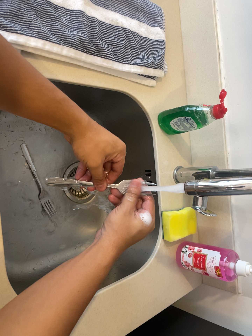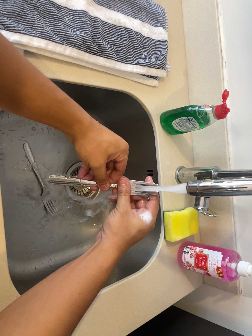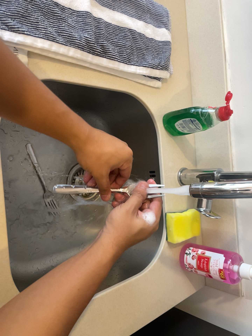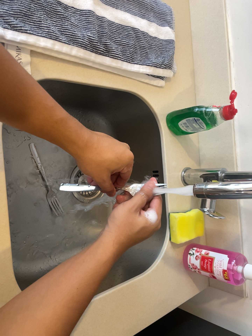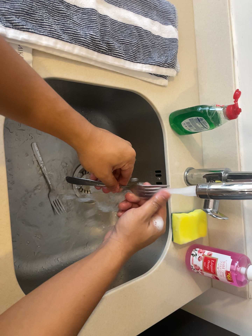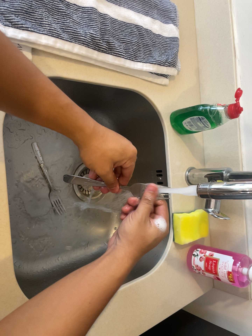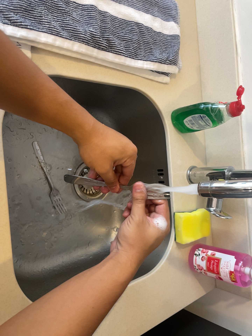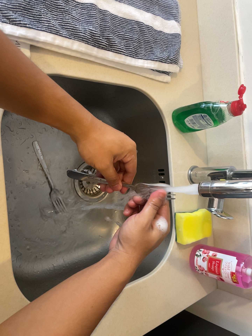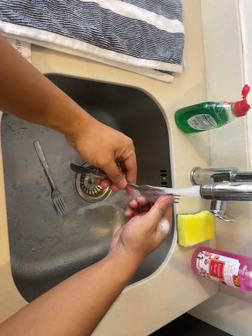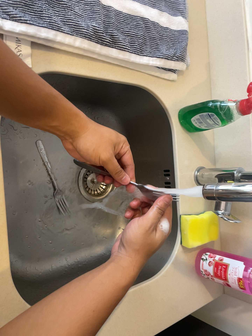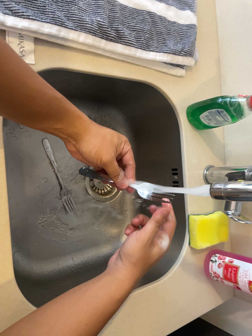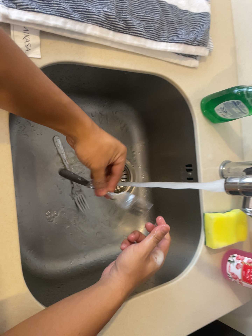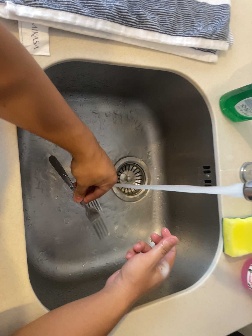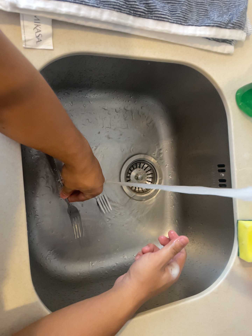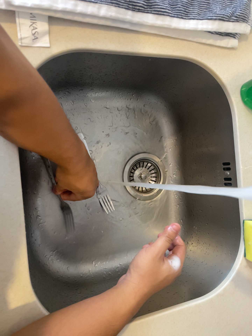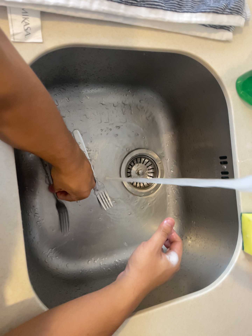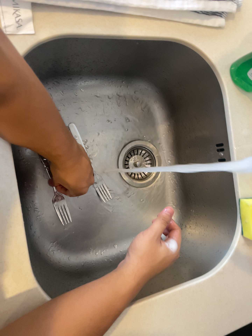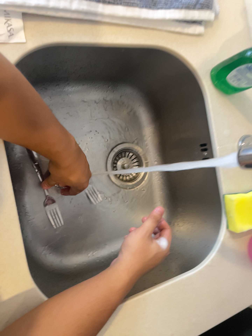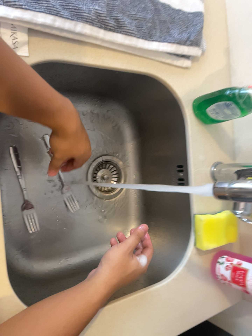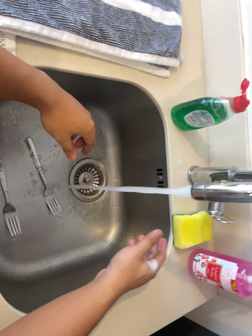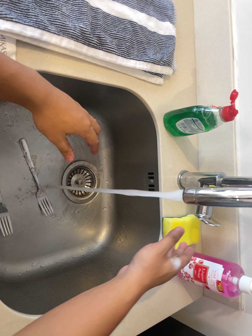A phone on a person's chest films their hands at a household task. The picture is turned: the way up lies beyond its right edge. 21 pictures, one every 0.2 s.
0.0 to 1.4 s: The camera shifts only a little, or ends up much as it began.
1.4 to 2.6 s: The camera pans to its left by about 15 degrees. It travels forward and to its right, about 10 cm, so what stands in front looms larger.
2.6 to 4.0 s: The camera pans to its right by about 15 degrees. It travels backward, about 8 cm, so what stands in front gets smaller.
The film runs forward here.
